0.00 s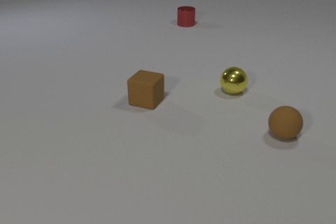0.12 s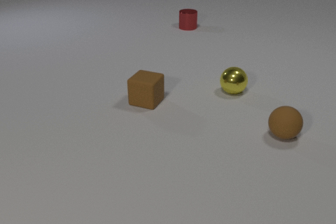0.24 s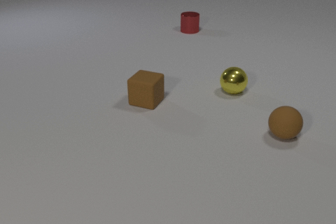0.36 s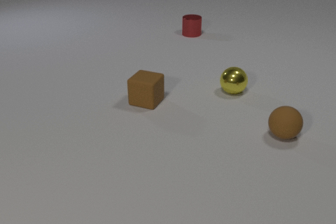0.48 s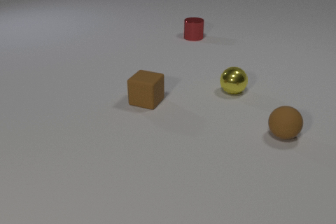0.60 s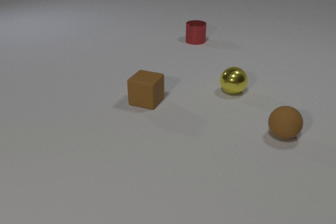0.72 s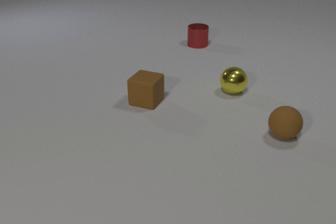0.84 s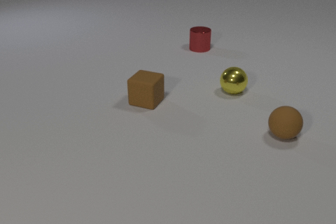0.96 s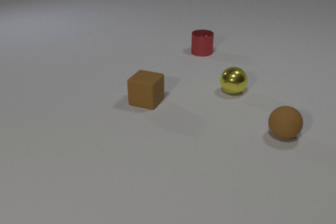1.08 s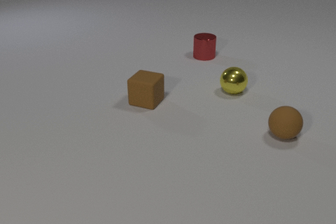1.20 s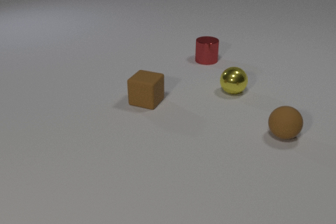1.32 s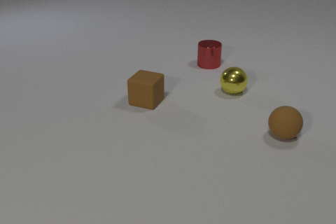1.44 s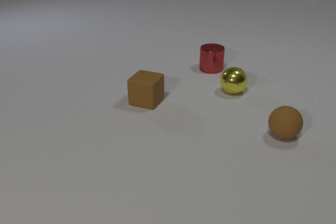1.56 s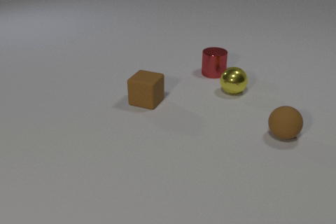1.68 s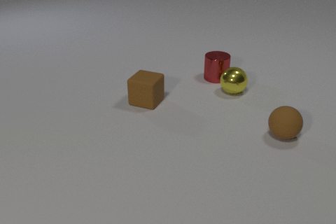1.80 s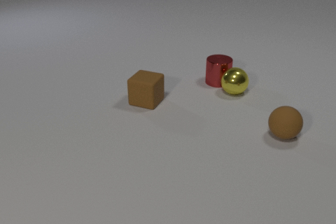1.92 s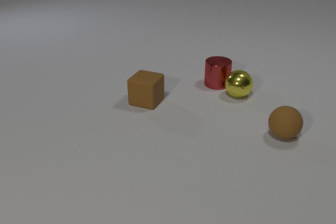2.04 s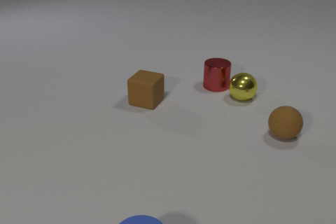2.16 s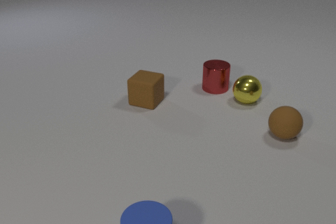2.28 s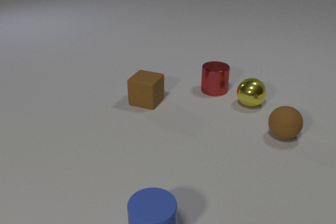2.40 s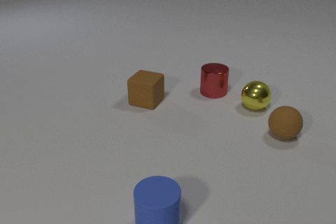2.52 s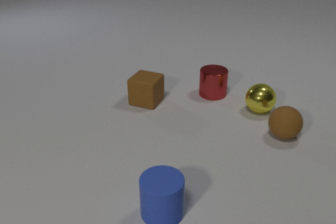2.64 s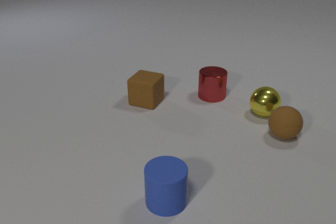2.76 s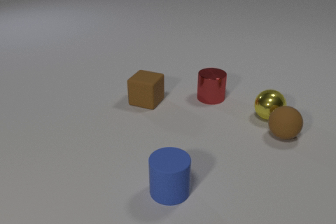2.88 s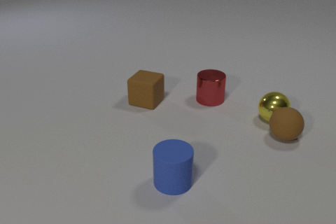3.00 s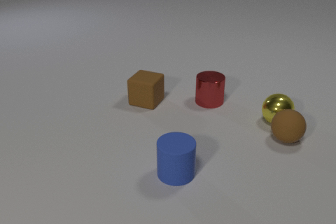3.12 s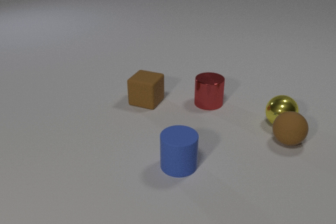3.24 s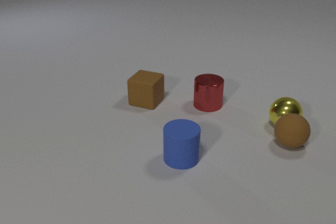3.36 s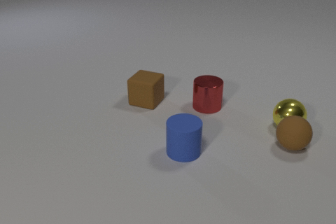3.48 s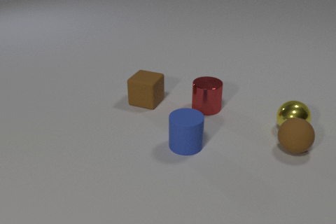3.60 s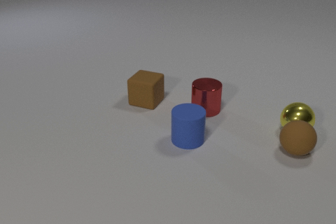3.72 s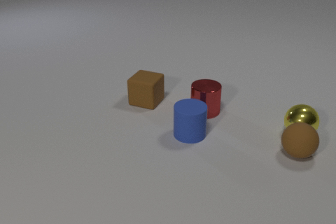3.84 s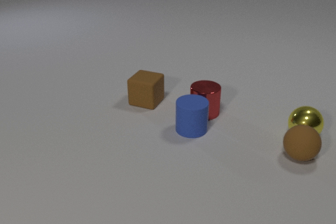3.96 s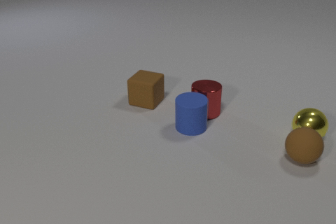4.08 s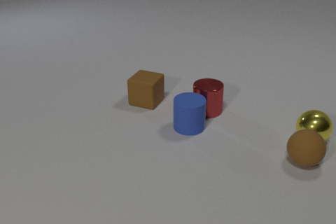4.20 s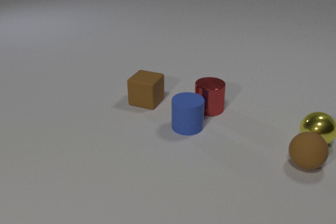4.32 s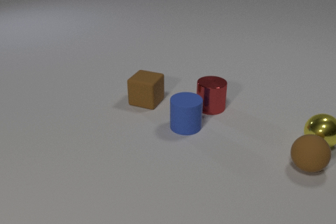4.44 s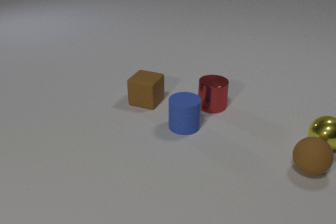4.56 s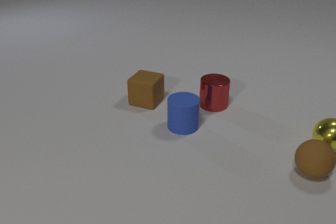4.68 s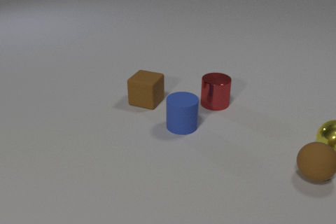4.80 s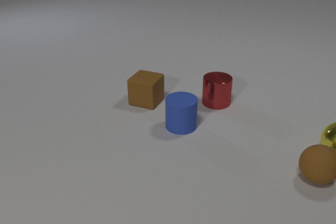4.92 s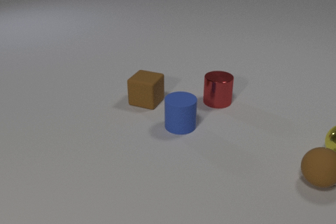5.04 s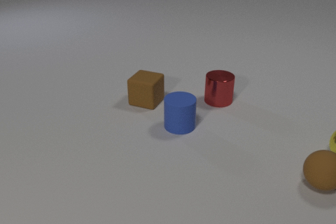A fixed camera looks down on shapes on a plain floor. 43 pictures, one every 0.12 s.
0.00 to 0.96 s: The red metal cylinder slides toward the camera.
0.96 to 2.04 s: The red metal cylinder slides toward the camera. The yellow metal sphere rolls toward the camera and to the right. The blue rubber cylinder comes in at the bottom edge. The red metal cylinder and the yellow metal sphere collide.
2.04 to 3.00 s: The red metal cylinder slides toward the camera. The yellow metal sphere rolls toward the camera and to the right. The blue rubber cylinder slides away from the camera. The yellow metal sphere and the brown rubber sphere collide.
3.00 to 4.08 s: The red metal cylinder slides toward the camera. The yellow metal sphere rolls to the right and toward the camera. The brown rubber sphere rolls toward the camera and to the right. The blue rubber cylinder slides away from the camera. The red metal cylinder and the blue rubber cylinder collide.
4.08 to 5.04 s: The red metal cylinder slides away from the camera and to the right. The yellow metal sphere rolls to the right and toward the camera. The brown rubber sphere rolls toward the camera and to the right. The blue rubber cylinder slides to the left.
What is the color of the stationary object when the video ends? brown.
What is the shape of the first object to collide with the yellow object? cylinder.
How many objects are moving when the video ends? 4.
